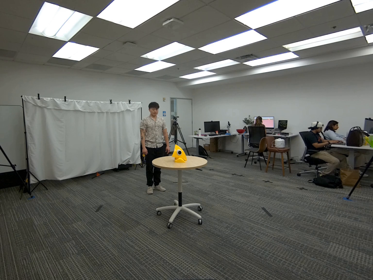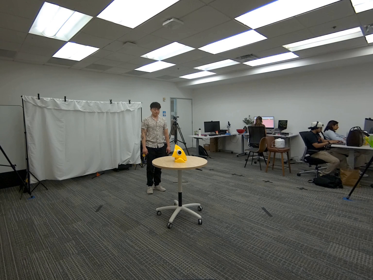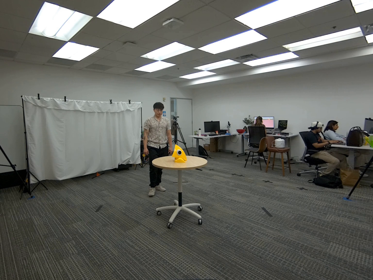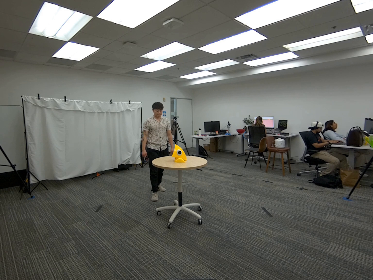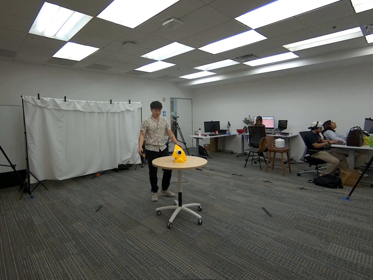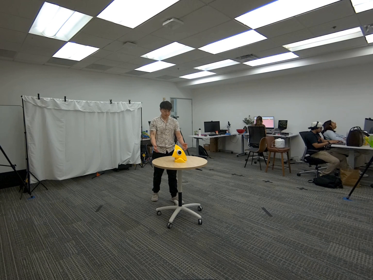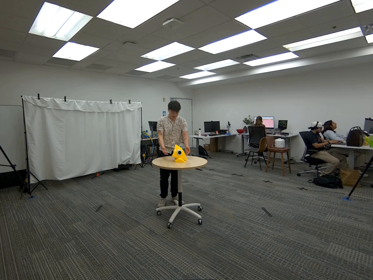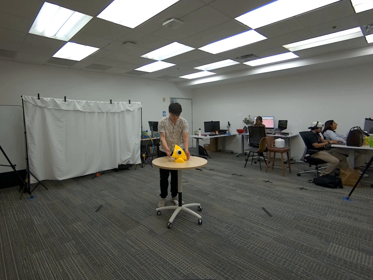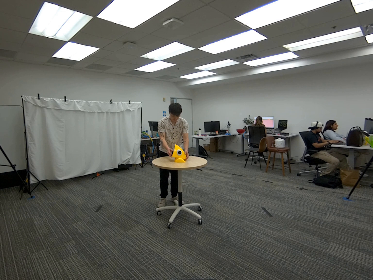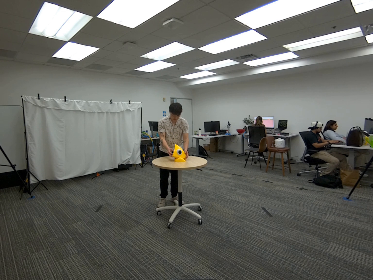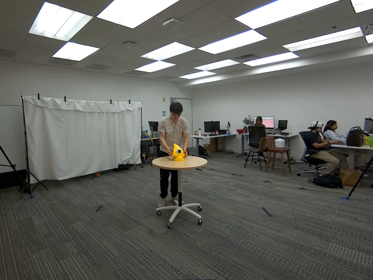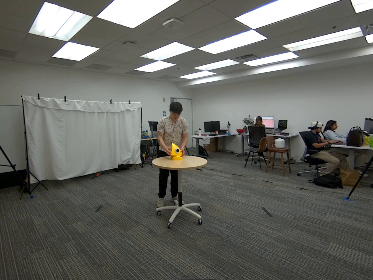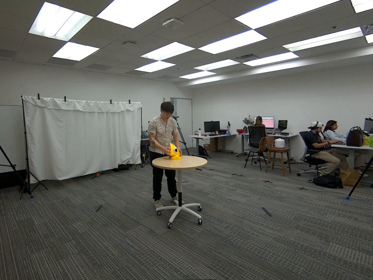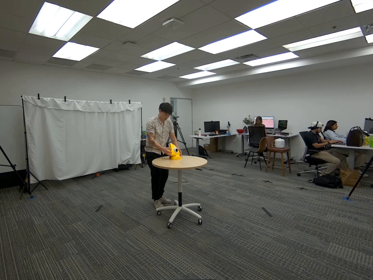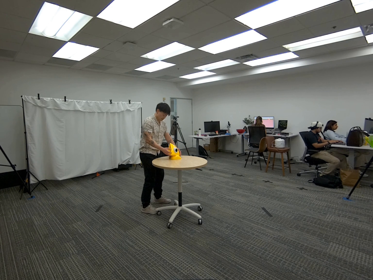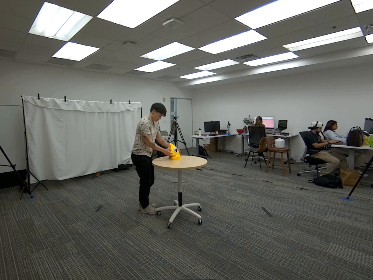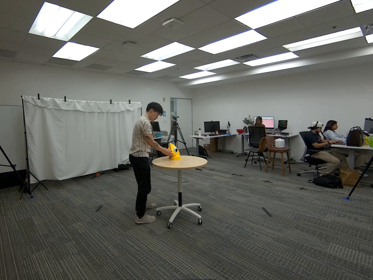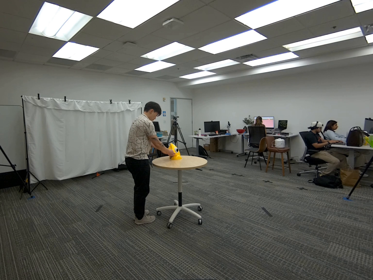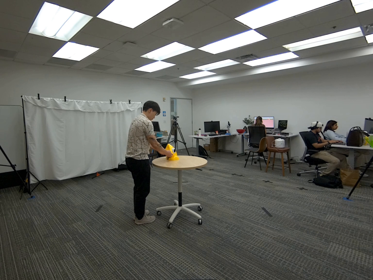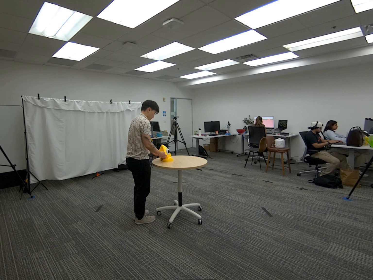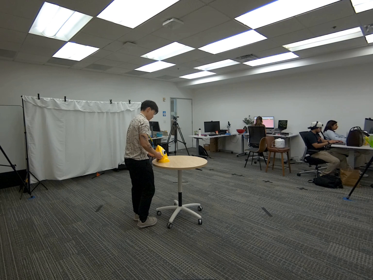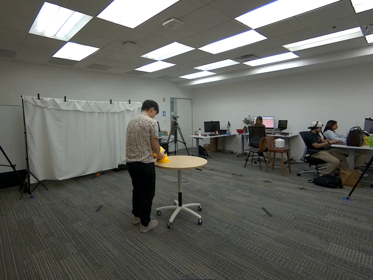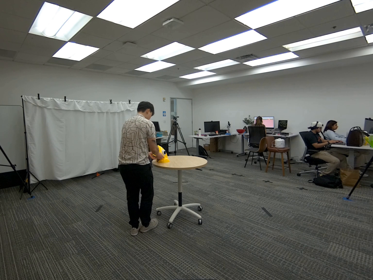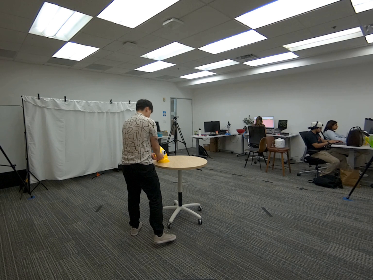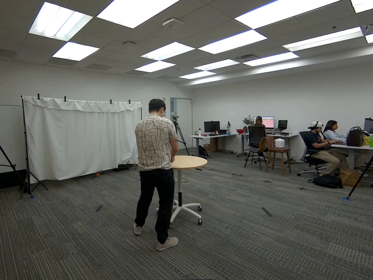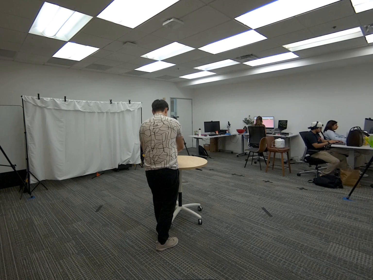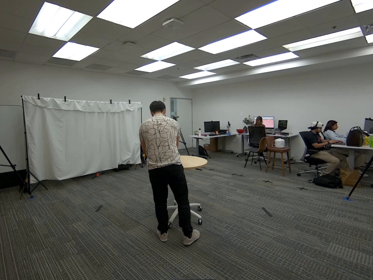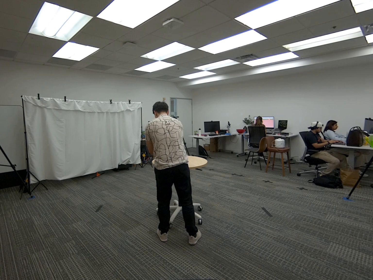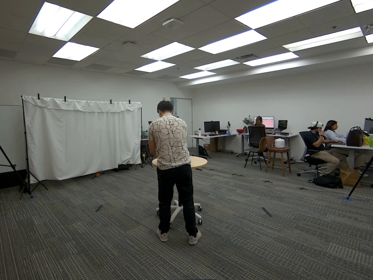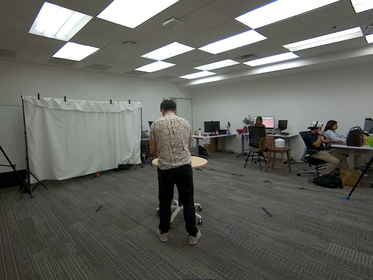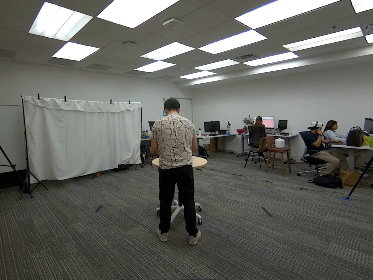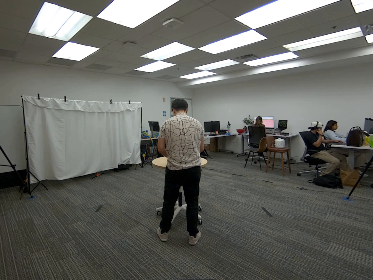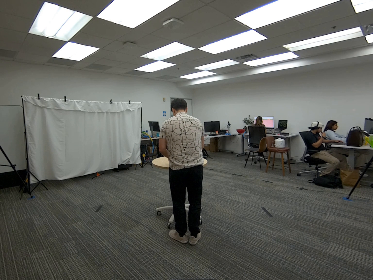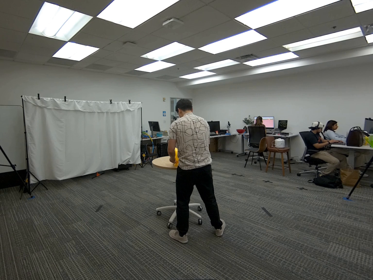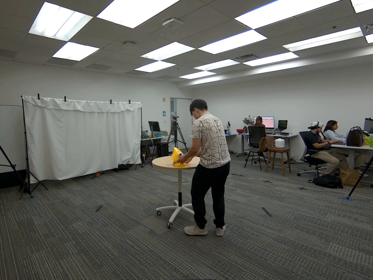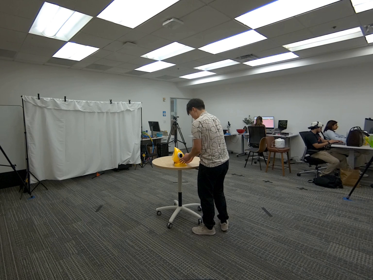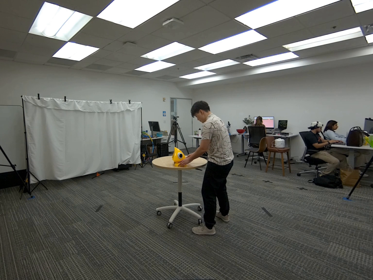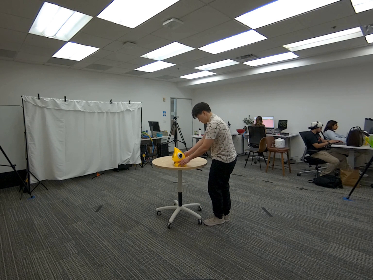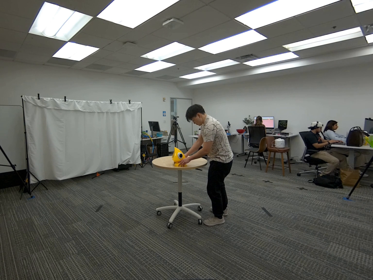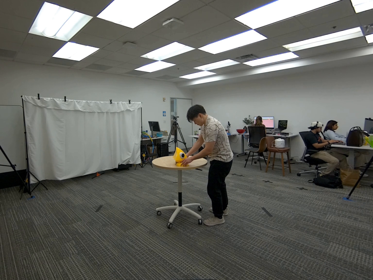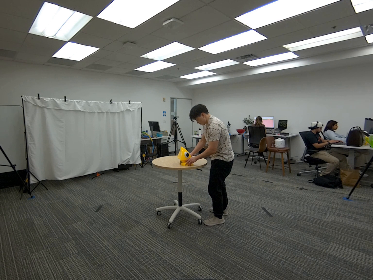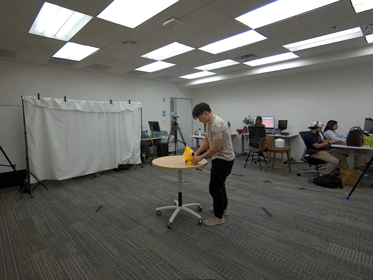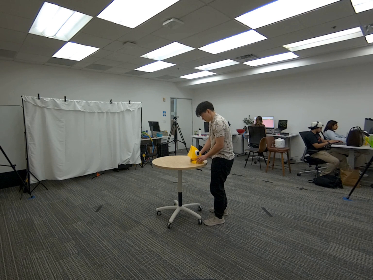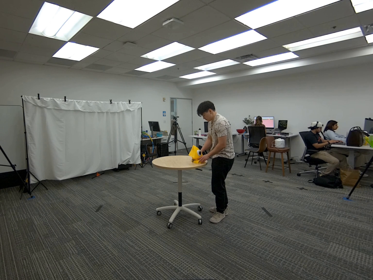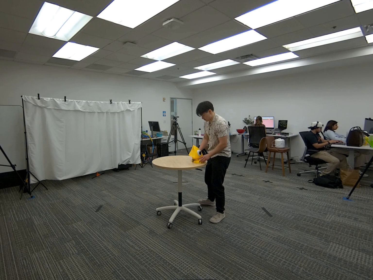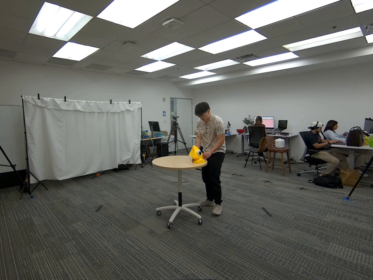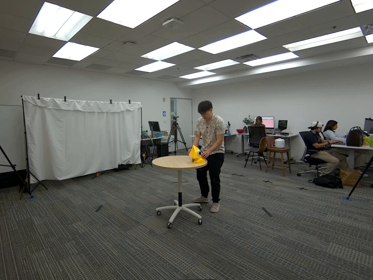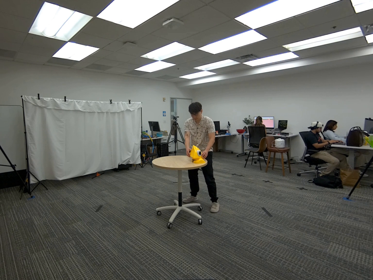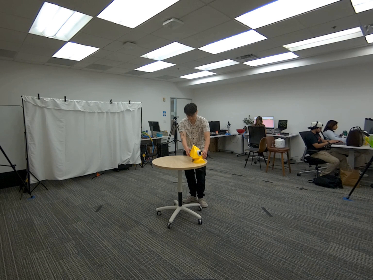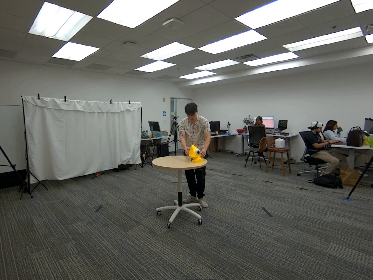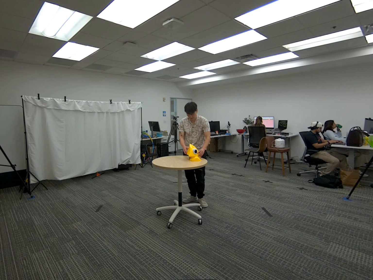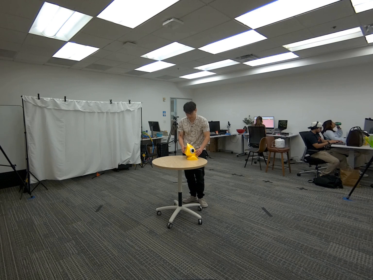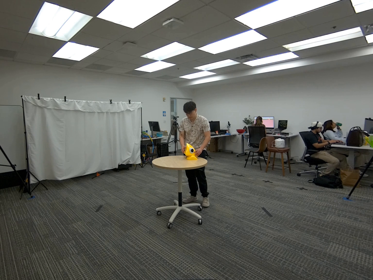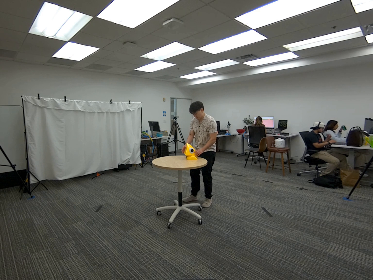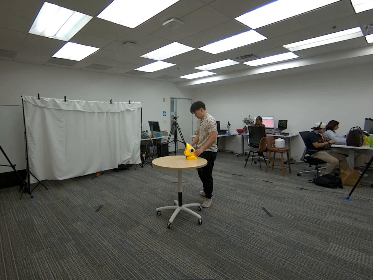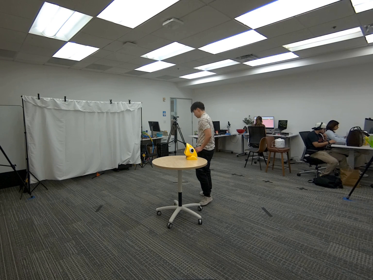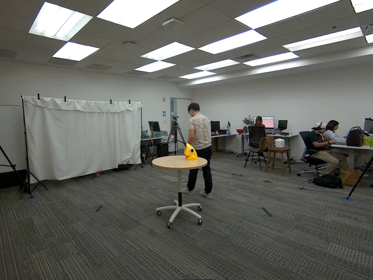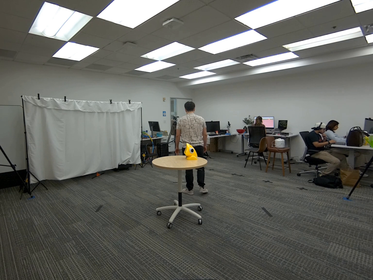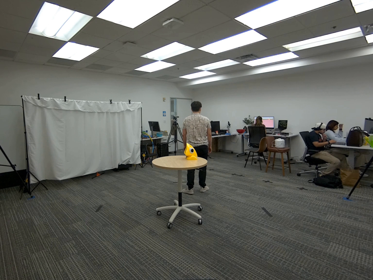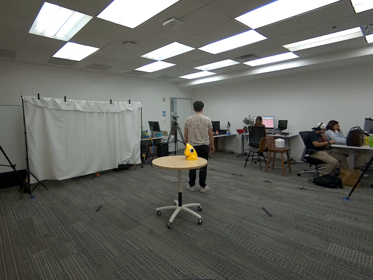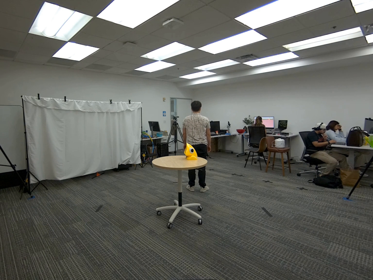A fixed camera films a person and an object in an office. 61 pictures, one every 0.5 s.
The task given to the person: Walk over to the yellow toy on the round table and pull the yellow toy towards you as you walk around the round table. Step away when complete.
